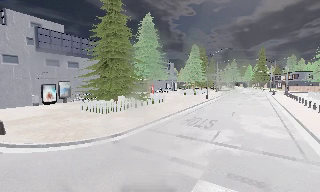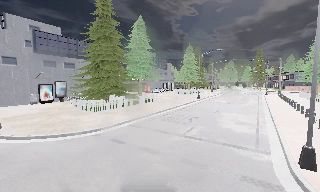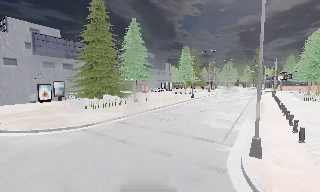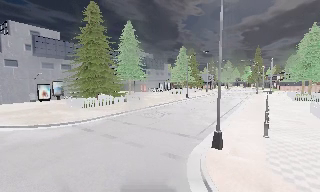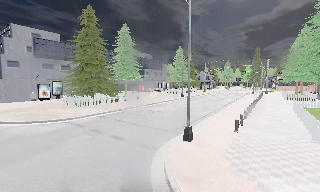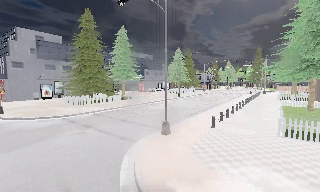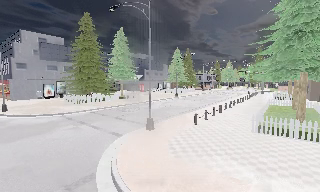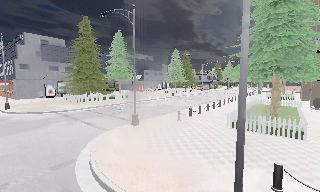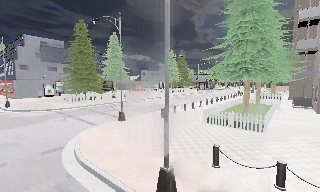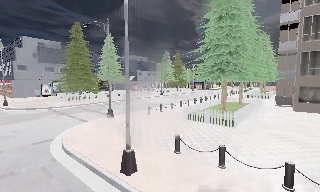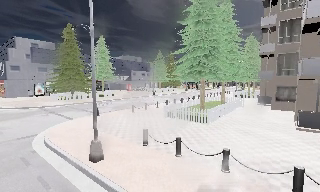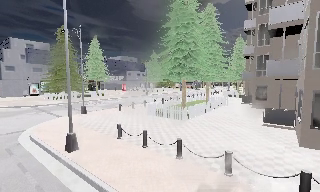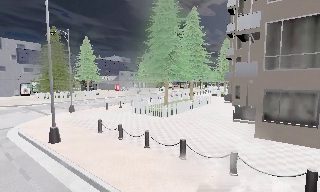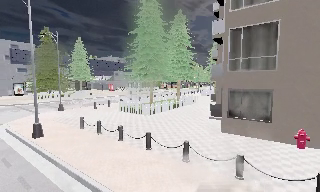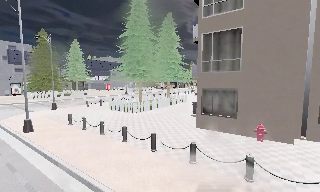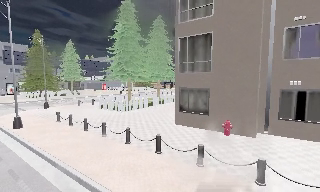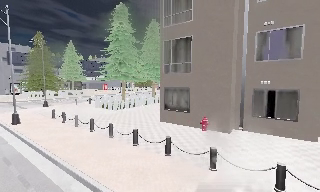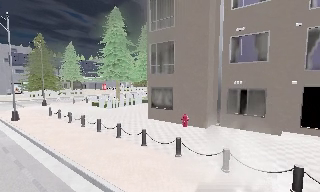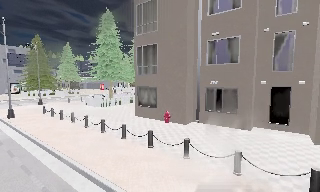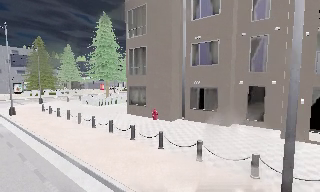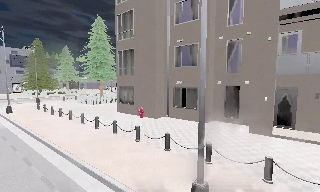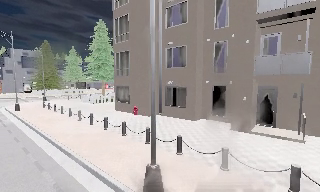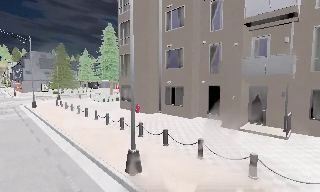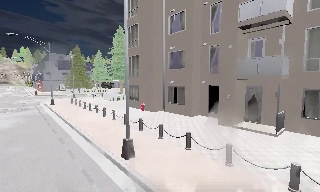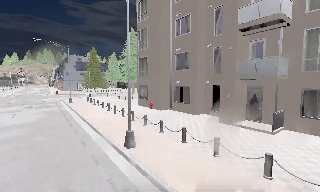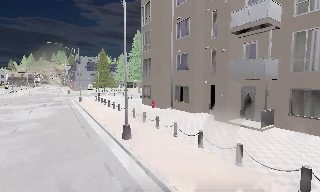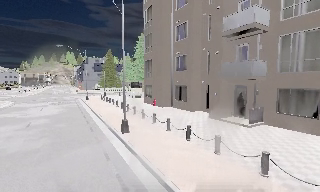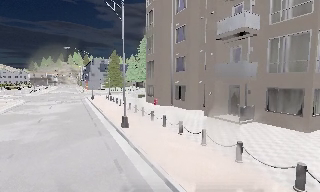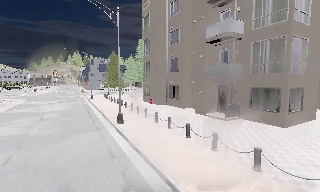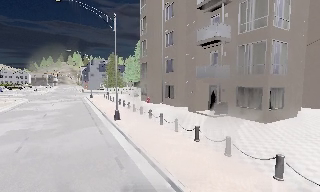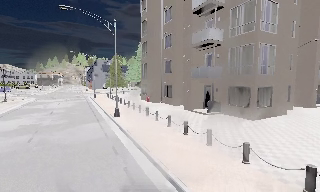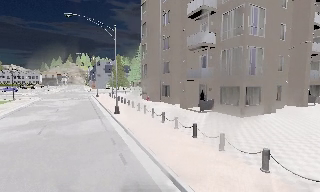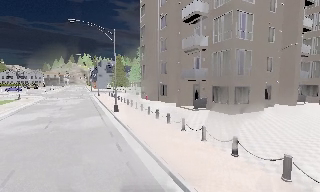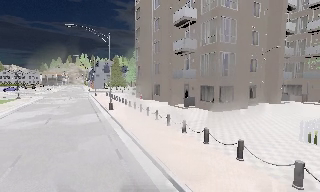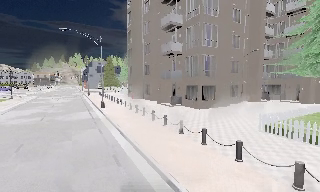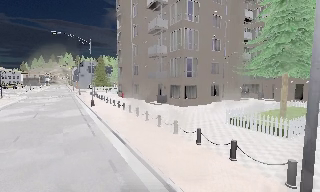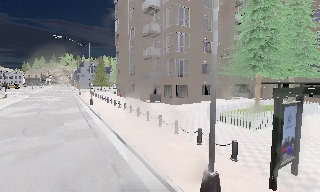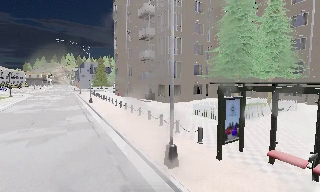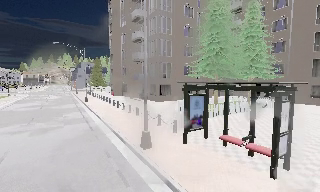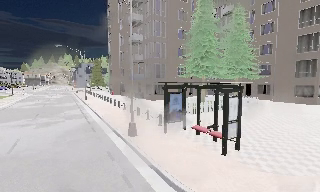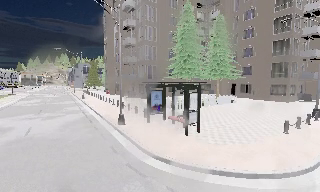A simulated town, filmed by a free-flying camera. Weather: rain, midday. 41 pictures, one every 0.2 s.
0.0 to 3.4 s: The camera travels to its right and backward, about 25 m, so close, fixed things drift to the left.
3.4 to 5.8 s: The camera pans to its left, which is counterclockwise from overhead, by about 25 degrees. It travels backward and to its right, about 14 m, so what stands in front gets smaller.
5.8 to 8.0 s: The camera travels backward and to its right, about 17 m, so what stands in front gets smaller. It gains speed.
The film runs backward here.
